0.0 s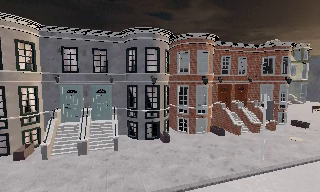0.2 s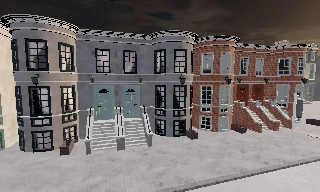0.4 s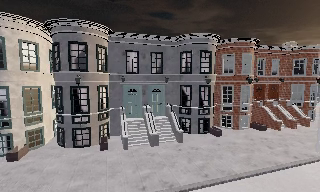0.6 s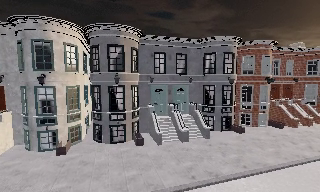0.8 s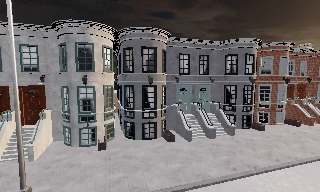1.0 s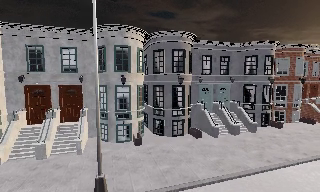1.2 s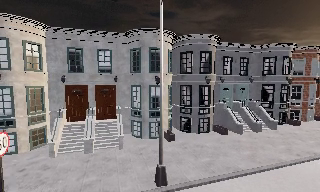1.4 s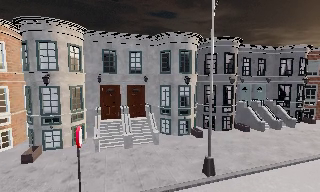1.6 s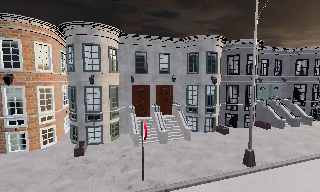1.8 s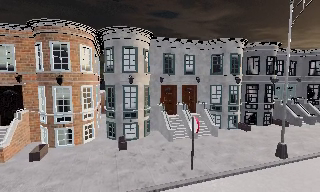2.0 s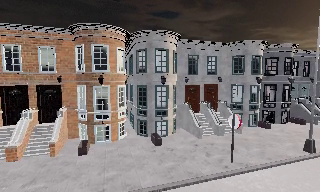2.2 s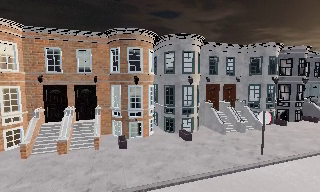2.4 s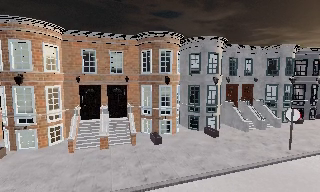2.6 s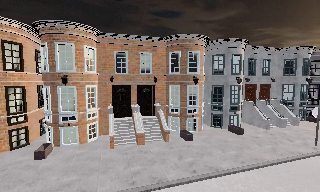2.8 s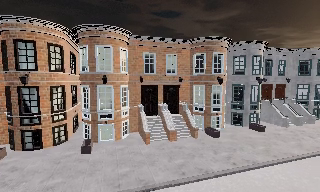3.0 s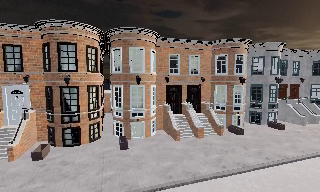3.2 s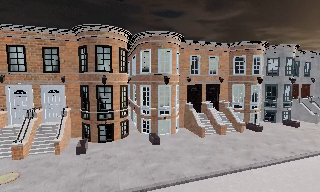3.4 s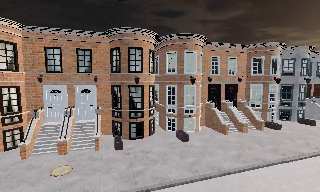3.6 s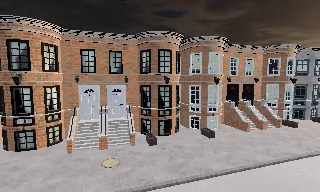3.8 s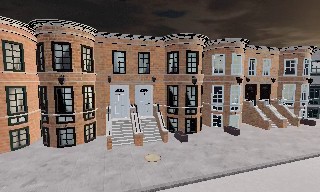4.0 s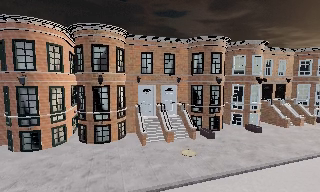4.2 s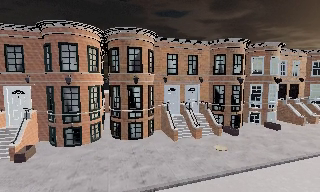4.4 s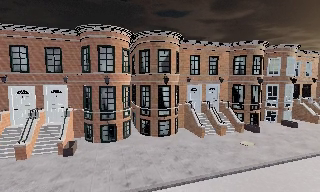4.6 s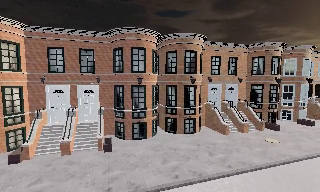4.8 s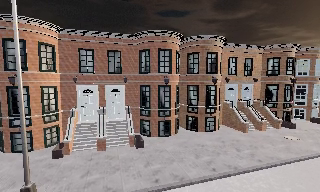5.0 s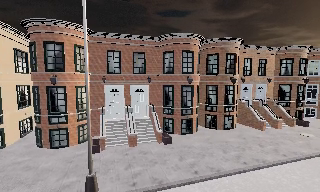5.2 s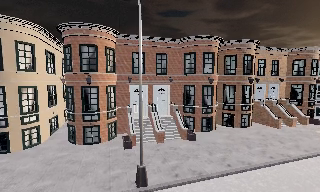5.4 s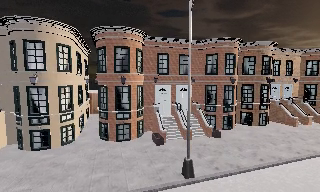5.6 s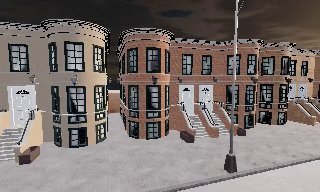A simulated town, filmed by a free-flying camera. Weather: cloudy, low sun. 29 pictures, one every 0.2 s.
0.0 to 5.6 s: The camera travels to its left, about 55 m, so close, fixed things drift to the right.
The film runs backward here.
